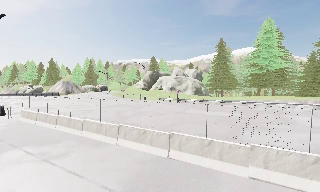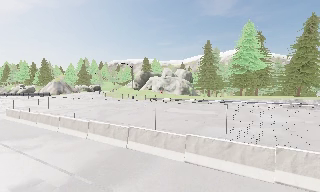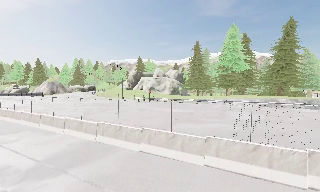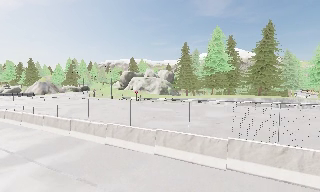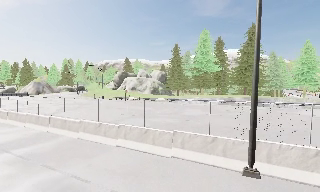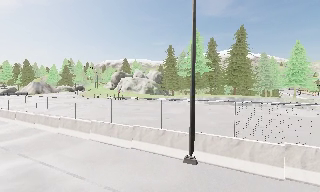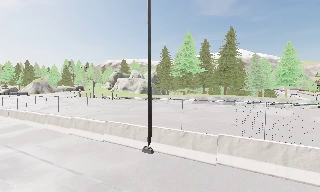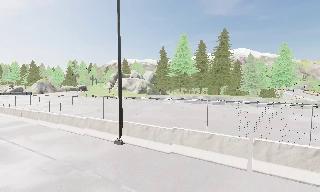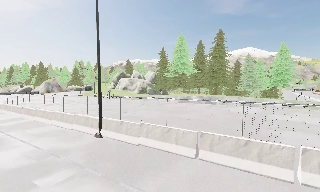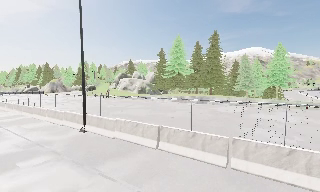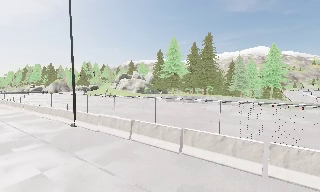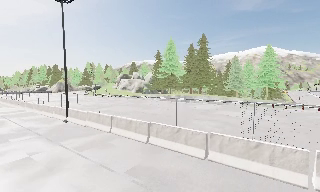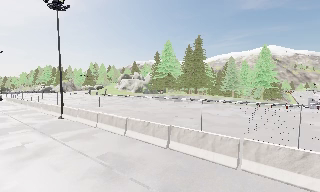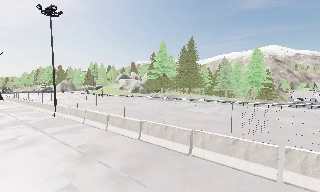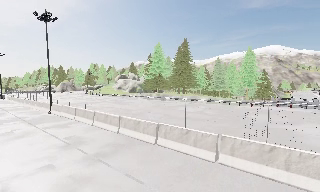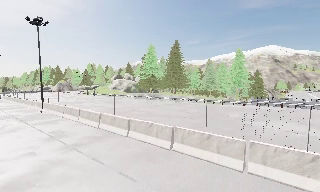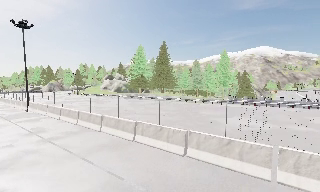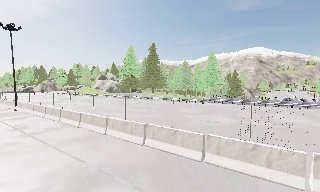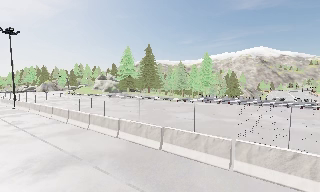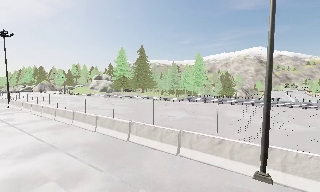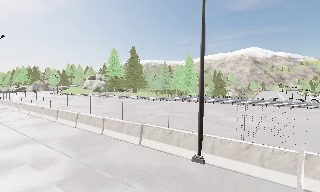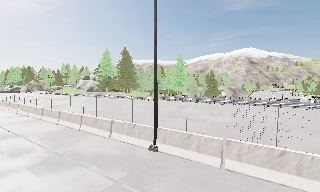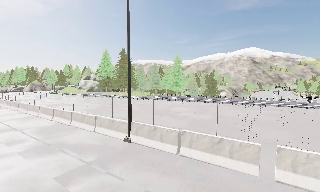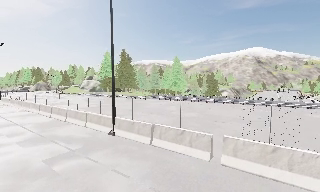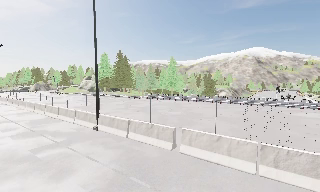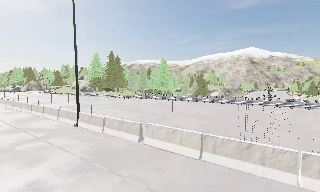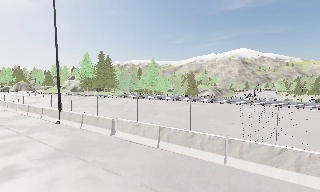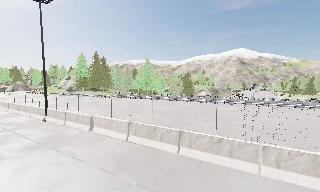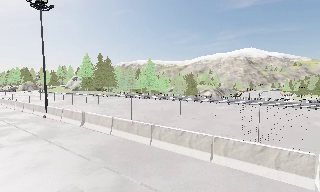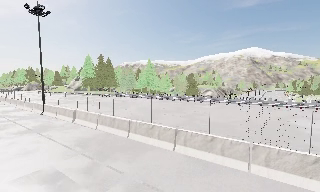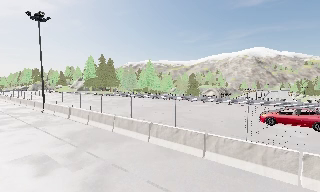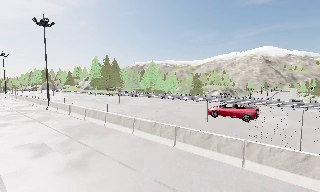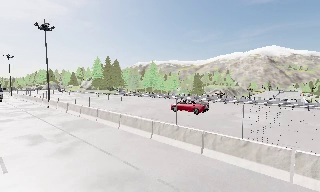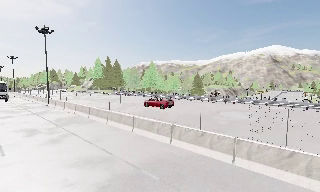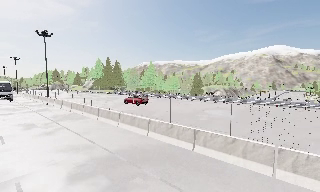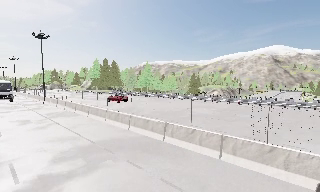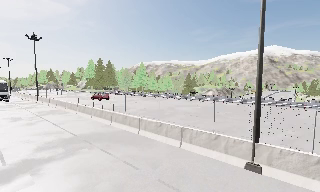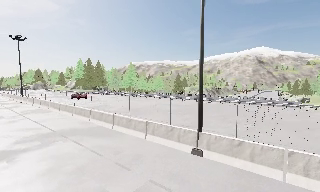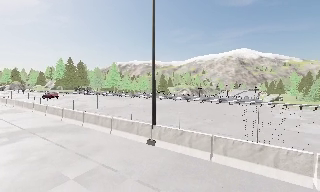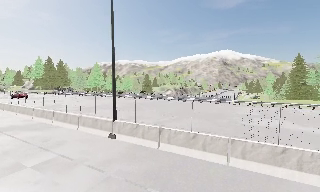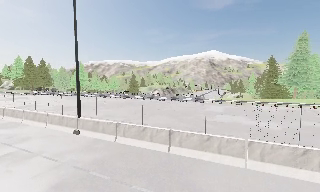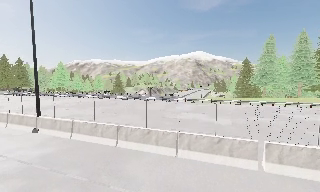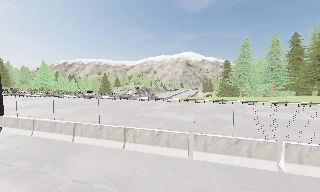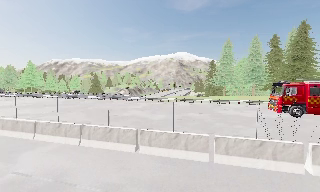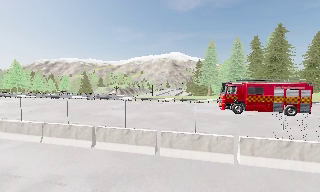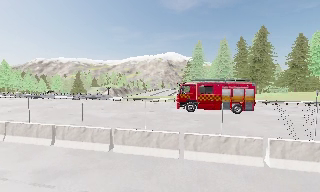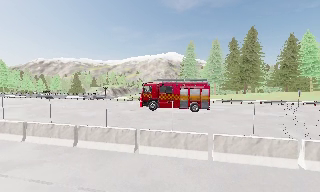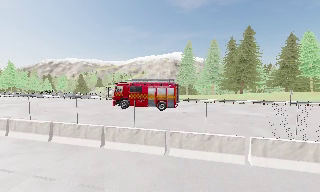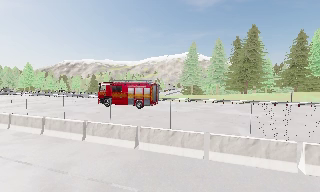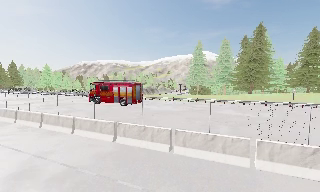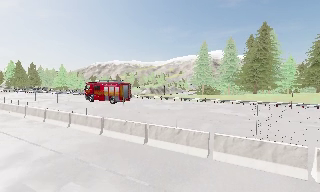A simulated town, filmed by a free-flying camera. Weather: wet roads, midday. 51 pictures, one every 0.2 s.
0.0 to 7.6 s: The camera travels to its right and backward, about 85 m, so close, fixed things drift to the left.
7.6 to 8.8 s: The scene slides to the left, as the camera pans about 20 degrees to its right. It travels to its right and backward, about 14 m, so close, fixed things drift to the left.
8.8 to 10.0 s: The camera pans to its left, which is counterclockwise from overhead, by about 15 degrees. It travels to its right, about 13 m, so close, fixed things drift to the left.
The film runs forward here.
